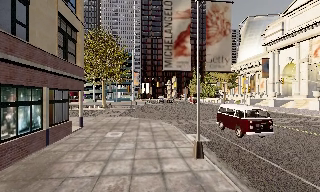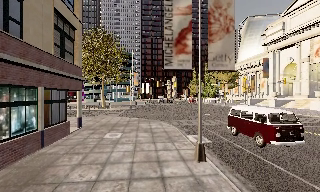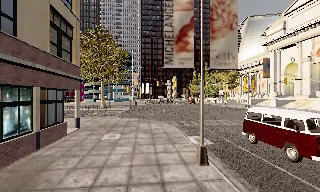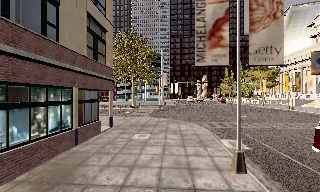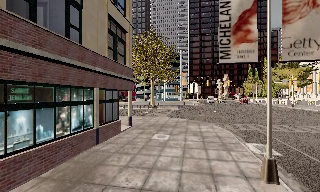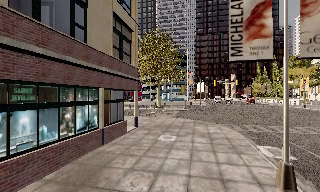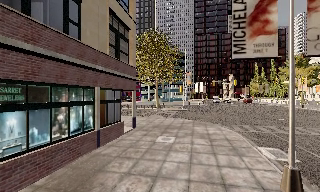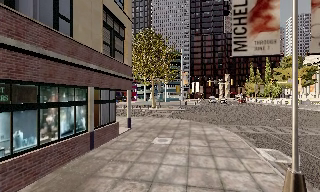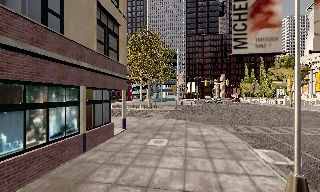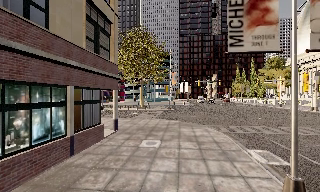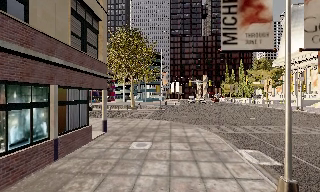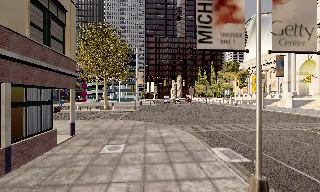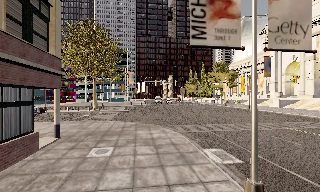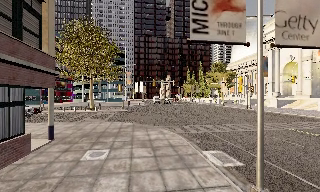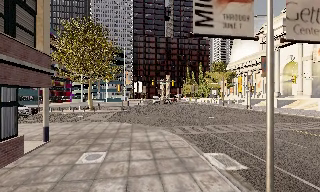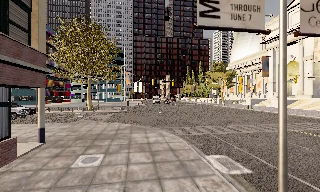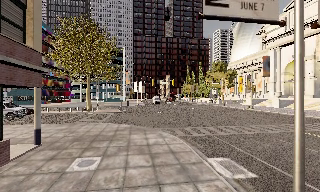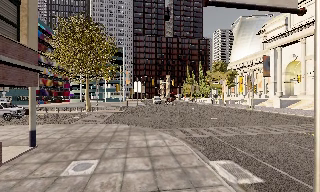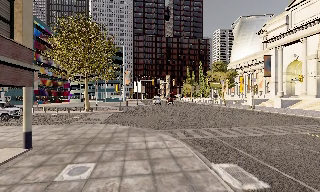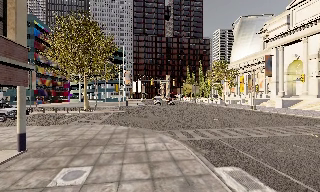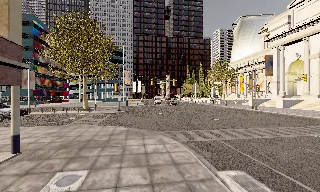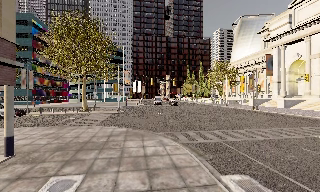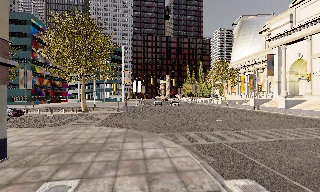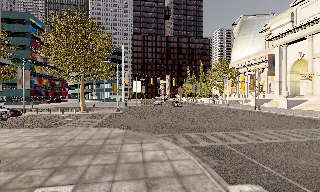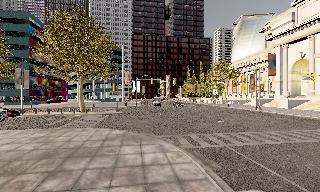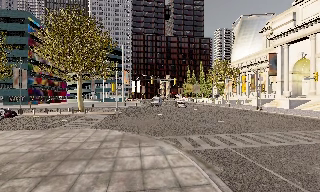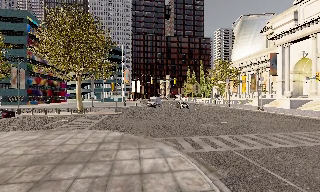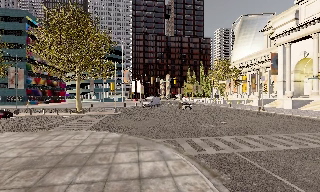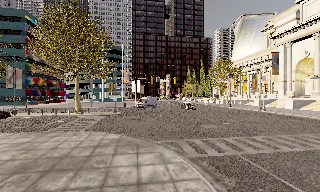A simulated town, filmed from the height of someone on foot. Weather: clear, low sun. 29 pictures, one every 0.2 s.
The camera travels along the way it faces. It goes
forward.
0.0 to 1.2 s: The scene slides to the right, as the camera pans about 20 degrees to its left. It travels forward, about 1.5 m, so what stands in front looms larger.
1.2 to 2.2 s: The scene slides to the left, as the camera pans about 15 degrees to its right. It travels forward, about 1.5 m, so what stands in front looms larger.
2.2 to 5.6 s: The camera travels forward, about 5 m, so what stands in front looms larger.
The film runs forward here.
